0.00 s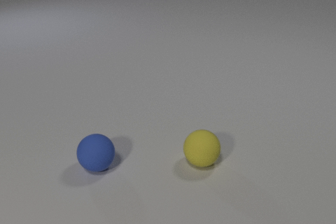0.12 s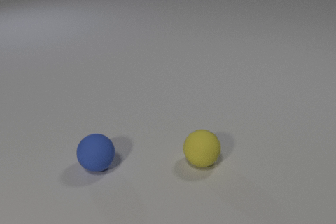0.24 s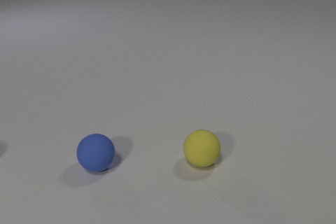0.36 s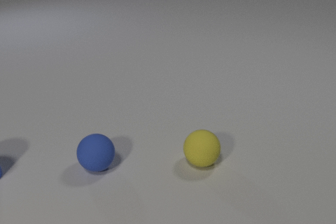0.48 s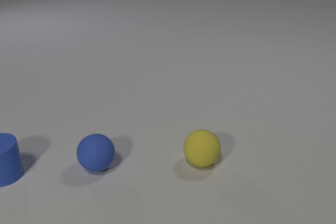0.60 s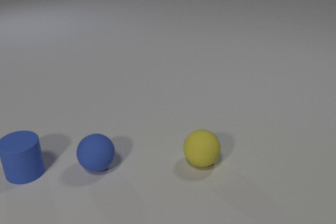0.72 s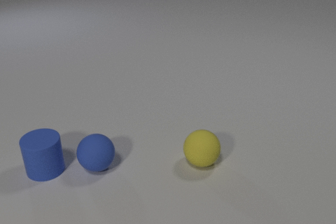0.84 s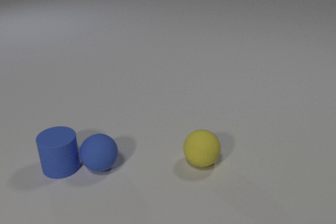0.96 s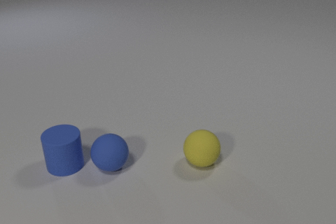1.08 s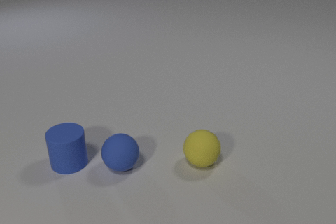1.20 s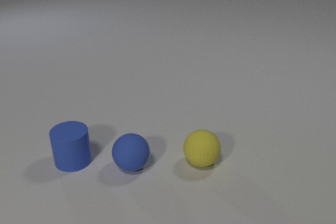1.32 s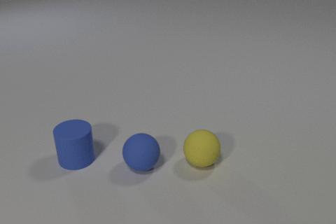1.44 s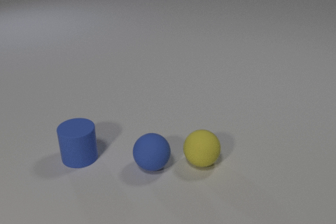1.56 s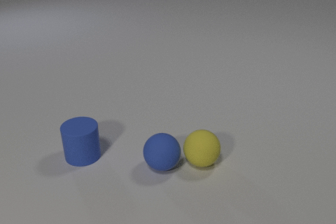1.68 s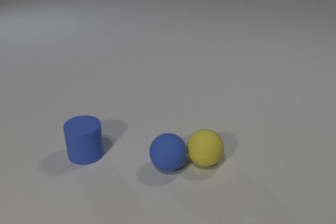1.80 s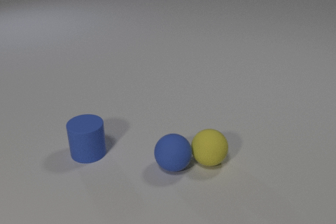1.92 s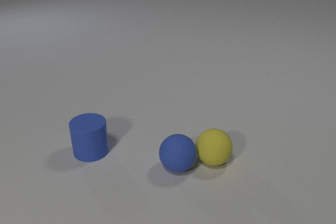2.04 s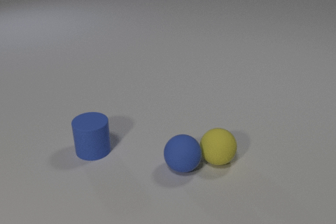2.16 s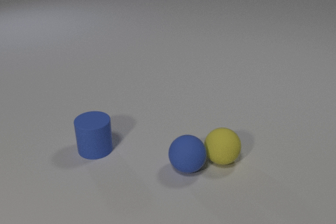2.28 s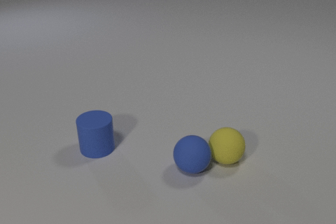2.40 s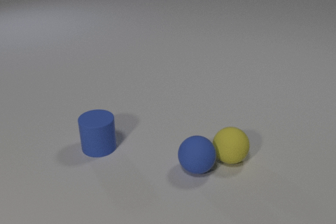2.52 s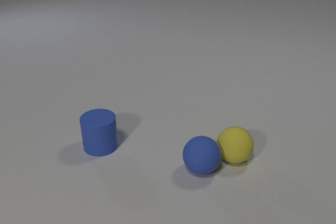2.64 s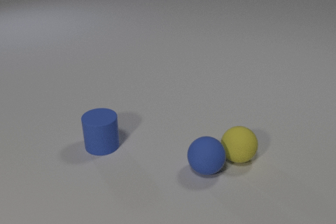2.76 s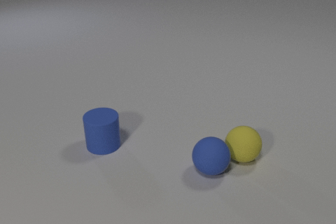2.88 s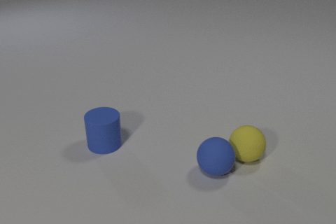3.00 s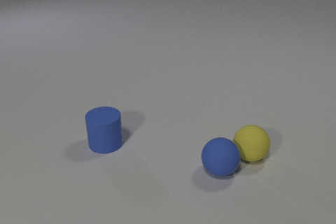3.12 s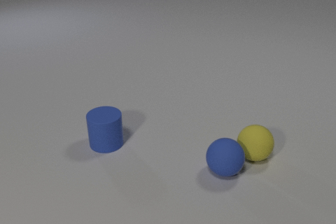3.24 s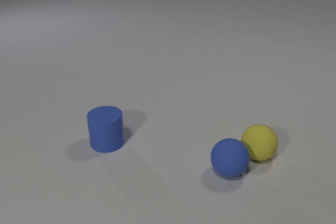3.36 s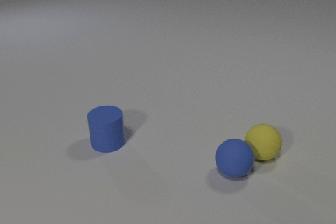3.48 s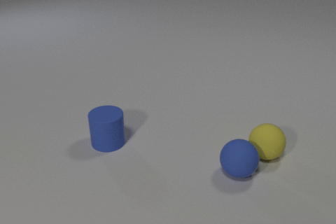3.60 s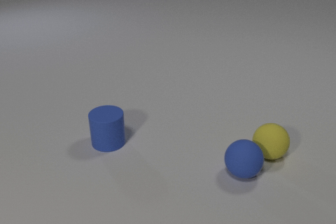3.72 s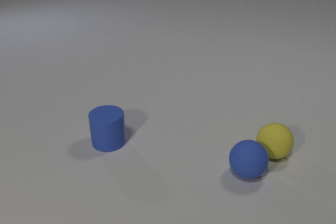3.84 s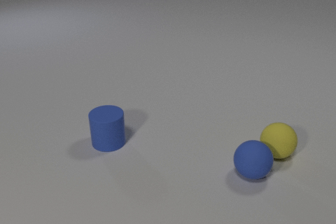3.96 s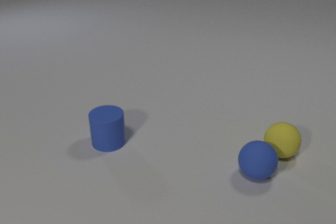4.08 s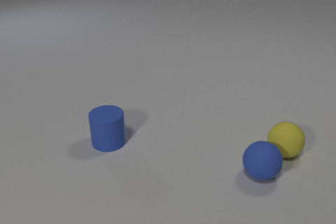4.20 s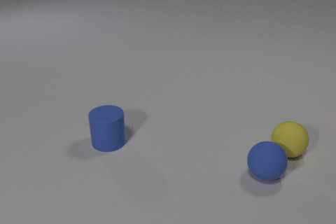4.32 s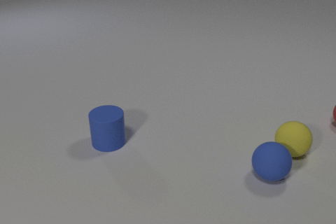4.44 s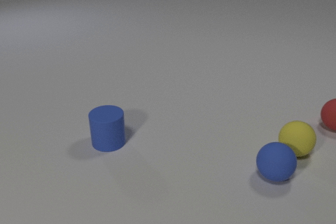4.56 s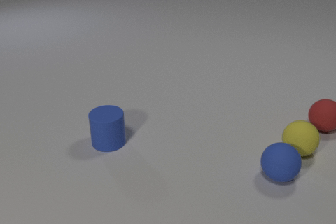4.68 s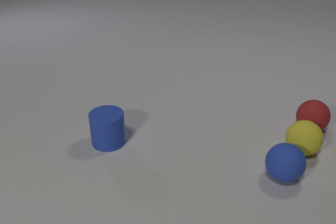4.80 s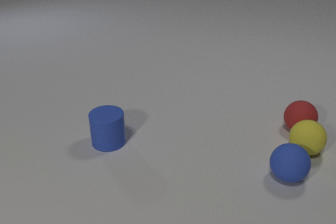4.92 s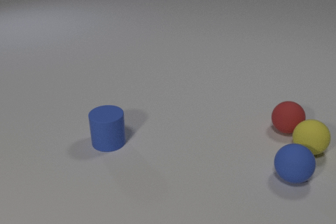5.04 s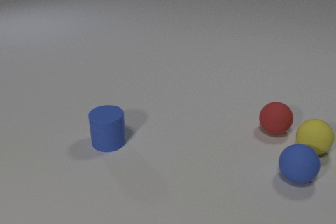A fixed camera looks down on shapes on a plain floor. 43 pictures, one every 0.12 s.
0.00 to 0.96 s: The blue rubber cylinder comes in at the left edge, slides to the right. The blue rubber sphere rolls to the right. The blue rubber cylinder and the blue rubber sphere collide.
0.96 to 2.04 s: The blue rubber cylinder slides to the right and away from the camera. The blue rubber sphere rolls to the right. The yellow rubber sphere rolls to the right. The blue rubber sphere and the yellow rubber sphere collide.
2.04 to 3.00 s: The blue rubber cylinder slides to the right and away from the camera. The blue rubber sphere rolls to the right. The yellow rubber sphere rolls to the right.
3.00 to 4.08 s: The blue rubber sphere rolls to the right. The yellow rubber sphere rolls to the right and away from the camera.
4.08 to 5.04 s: The blue rubber sphere rolls to the right. The yellow rubber sphere rolls to the right and away from the camera. The red rubber sphere comes in at the right edge, rolls to the left and toward the camera.
What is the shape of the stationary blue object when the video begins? sphere.
How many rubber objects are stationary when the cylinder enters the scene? 2.
What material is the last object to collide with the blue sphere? rubber.
